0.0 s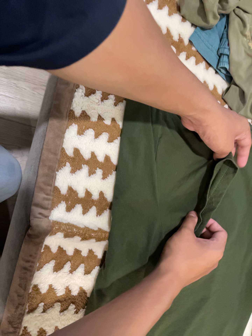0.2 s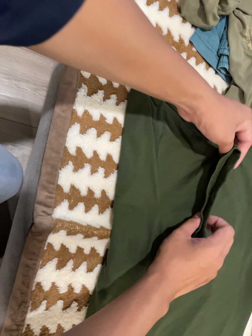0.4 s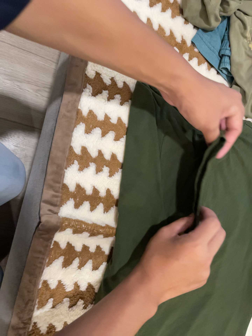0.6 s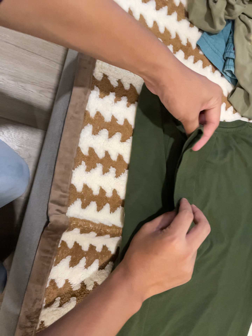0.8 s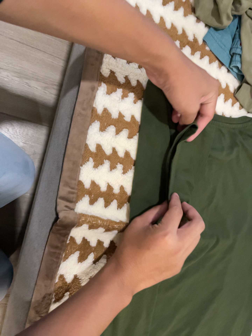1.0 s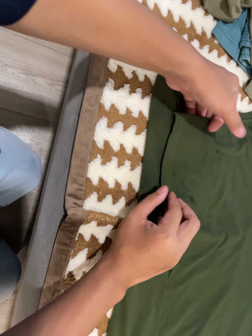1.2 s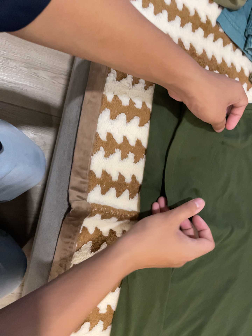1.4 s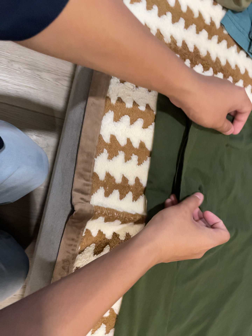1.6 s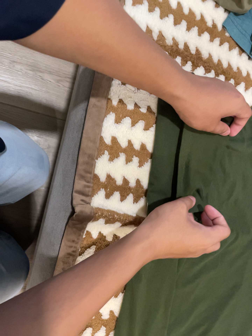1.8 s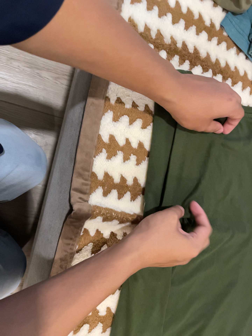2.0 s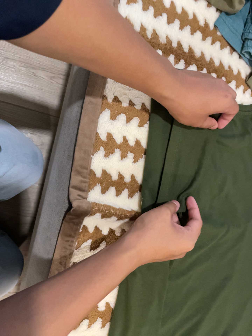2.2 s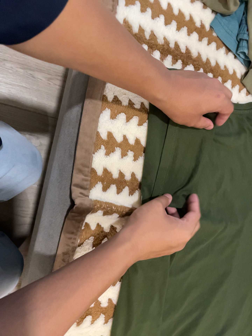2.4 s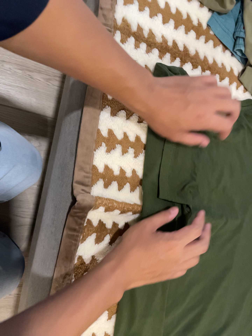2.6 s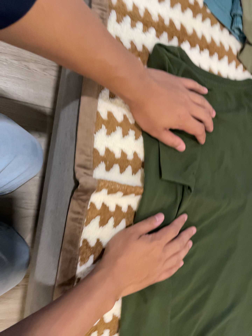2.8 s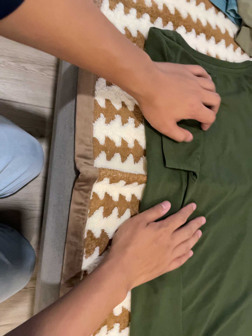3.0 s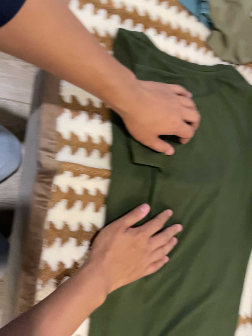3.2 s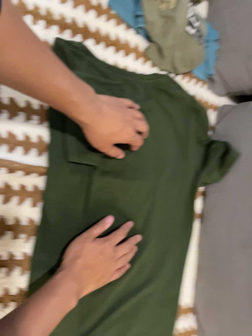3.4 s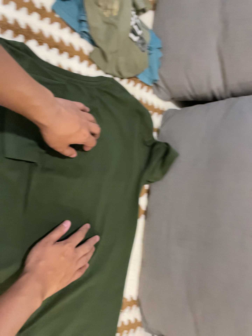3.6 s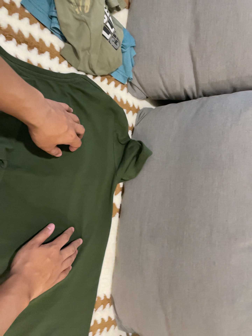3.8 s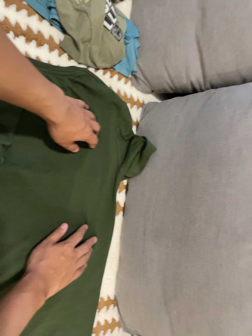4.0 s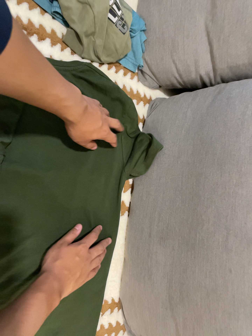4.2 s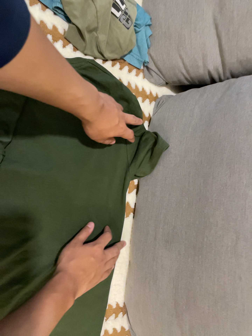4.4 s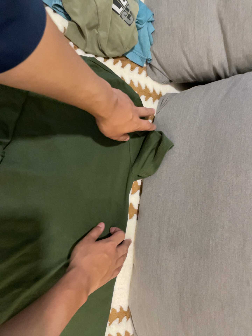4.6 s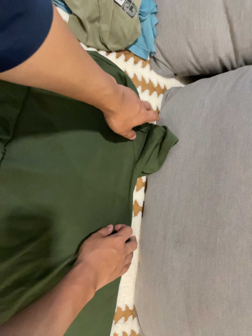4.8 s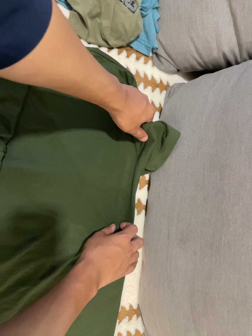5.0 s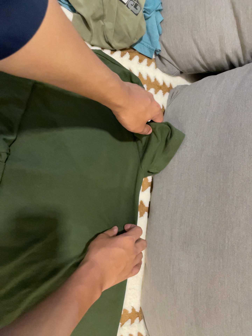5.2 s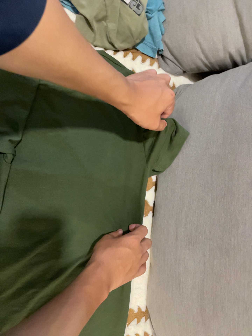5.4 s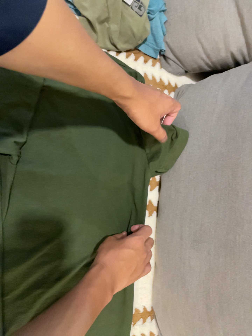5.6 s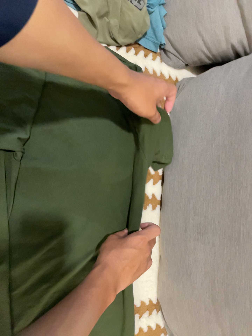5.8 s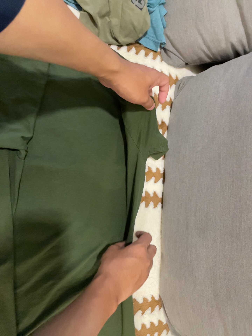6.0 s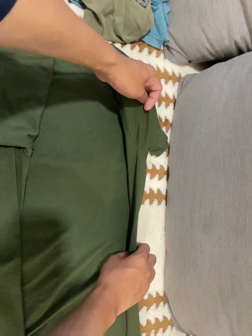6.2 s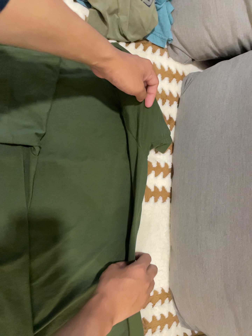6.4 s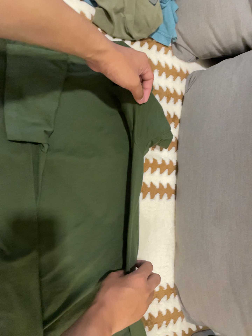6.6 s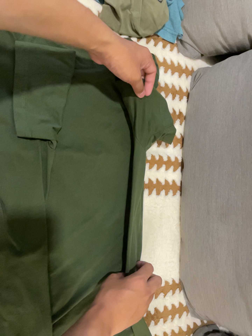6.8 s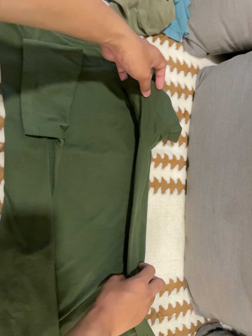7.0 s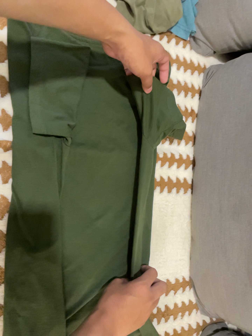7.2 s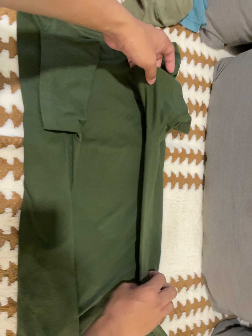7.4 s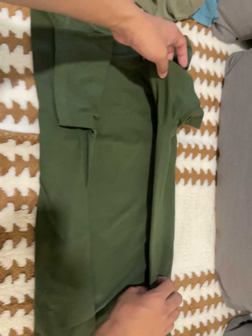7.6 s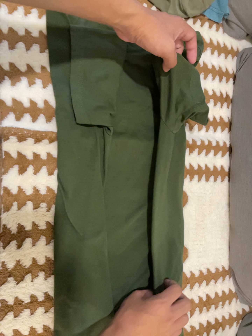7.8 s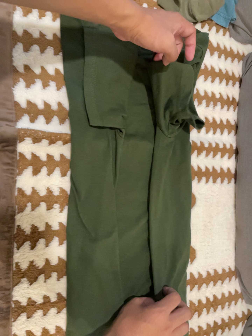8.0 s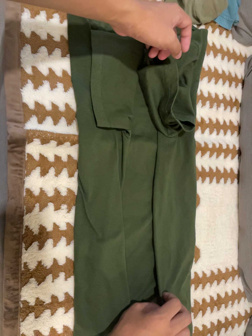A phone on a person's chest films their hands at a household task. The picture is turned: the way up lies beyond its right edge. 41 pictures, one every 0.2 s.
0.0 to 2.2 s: The camera travels to its left, about 6 cm, so close, fixed things drift to the right.
2.2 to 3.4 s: The camera pans to its right by about 10 degrees. It travels to its right and toward the bottom of its view, about 22 cm, so close, fixed things drift to the left.
3.4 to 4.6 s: The camera travels to its right and forward, about 14 cm.
4.6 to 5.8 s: The camera shifts only a little, or ends up much as it began.
5.8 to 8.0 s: The camera travels to its left, about 18 cm, so close, fixed things drift to the right.
The film runs forward here.
